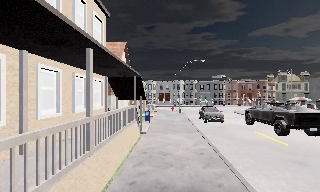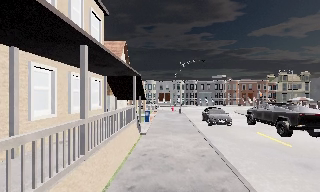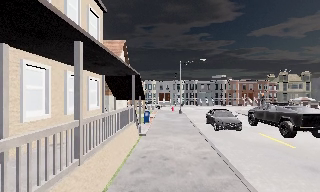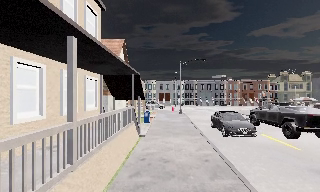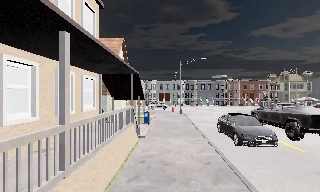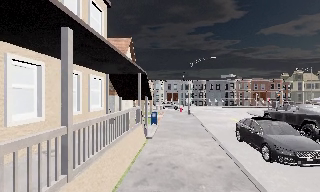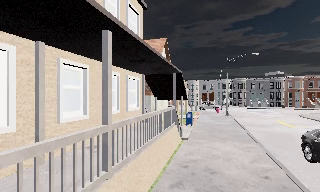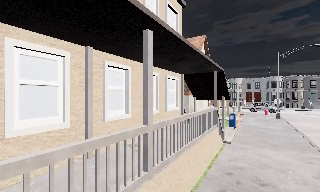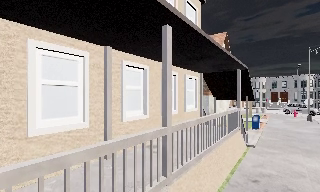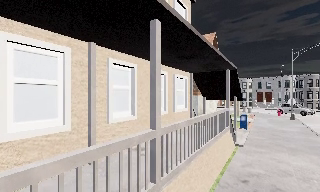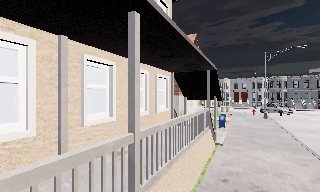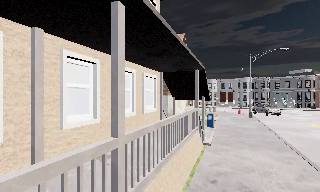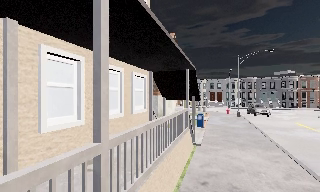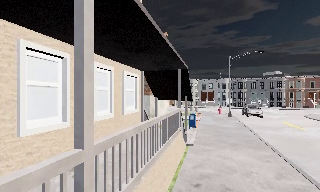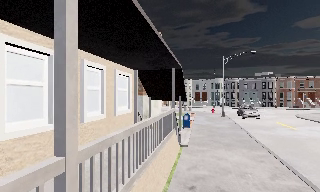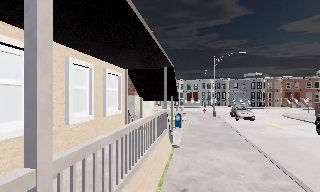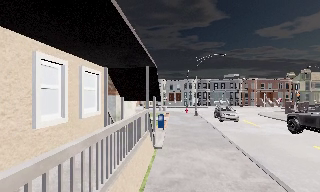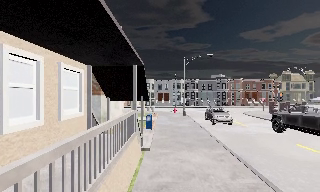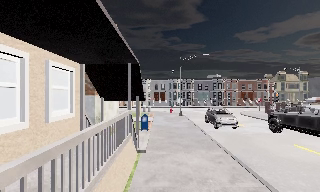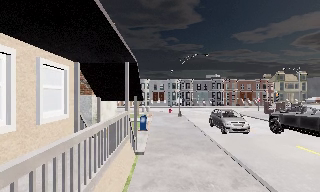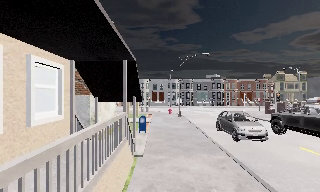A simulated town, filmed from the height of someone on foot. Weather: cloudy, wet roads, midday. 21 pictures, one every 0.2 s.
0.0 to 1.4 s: The camera pans to its left, which is counterclockwise from overhead, by about 30 degrees. It travels forward, about 1.5 m, so what stands in front looms larger.
1.4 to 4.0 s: The scene slides to the left, as the camera pans about 30 degrees to its right. It travels forward, about 2.5 m.
The film runs forward here.
